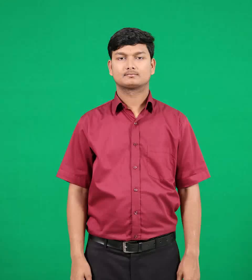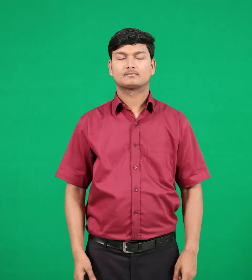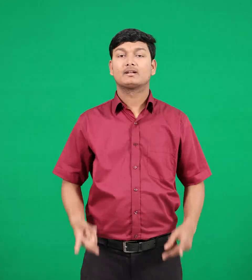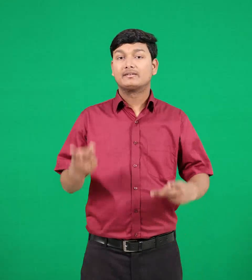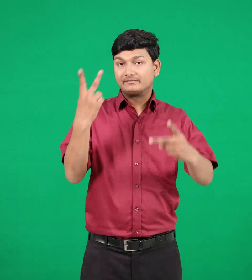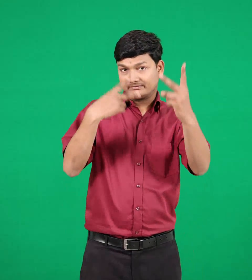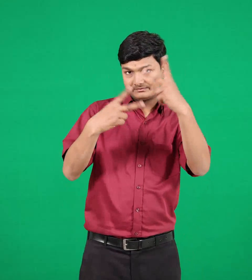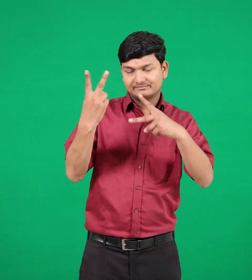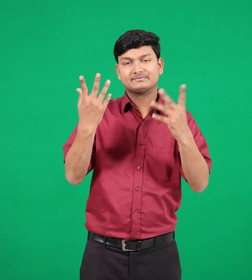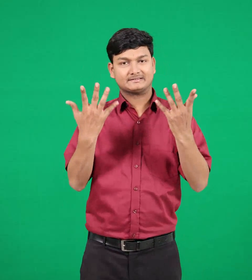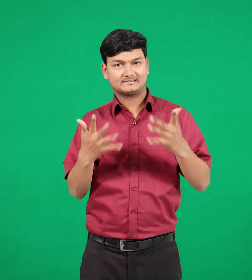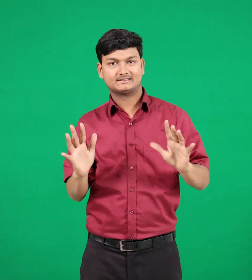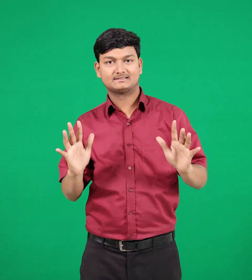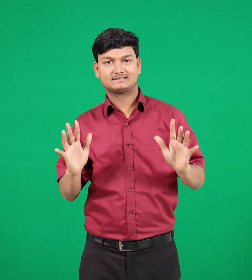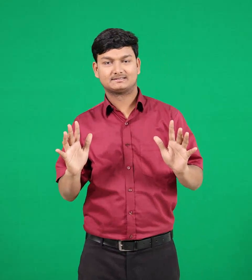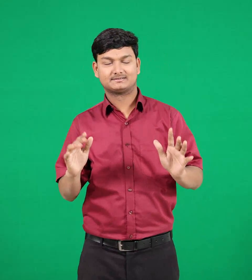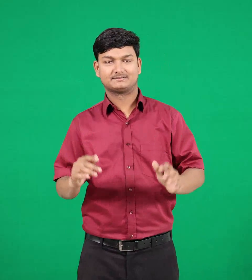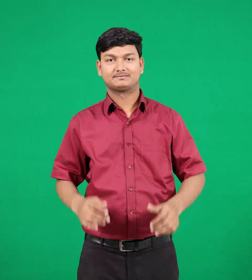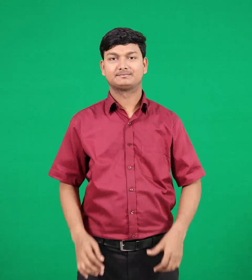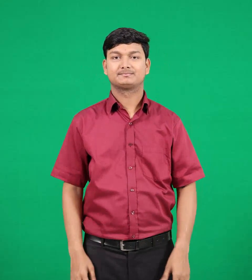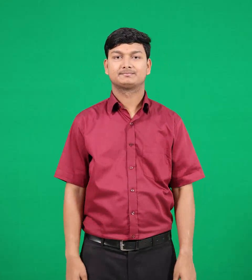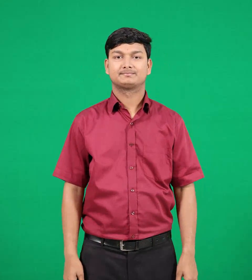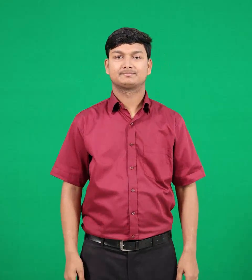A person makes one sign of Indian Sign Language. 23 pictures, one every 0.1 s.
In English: visited
